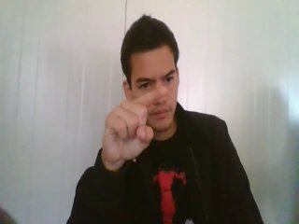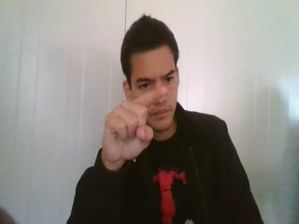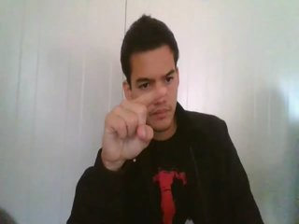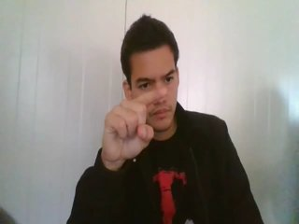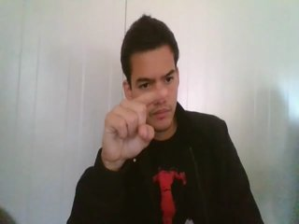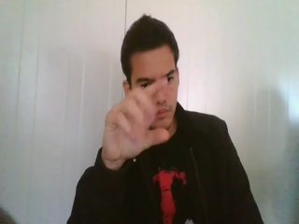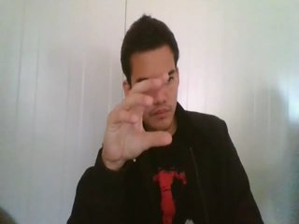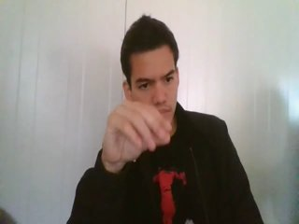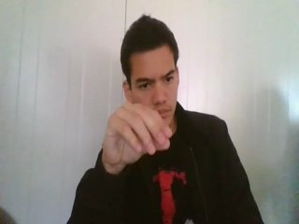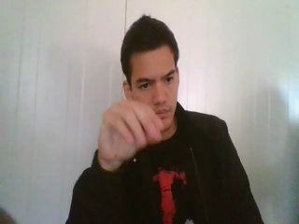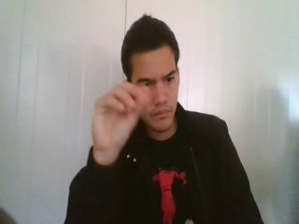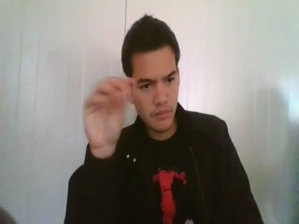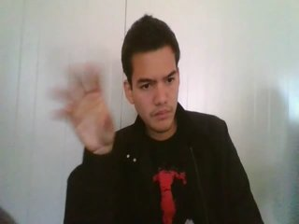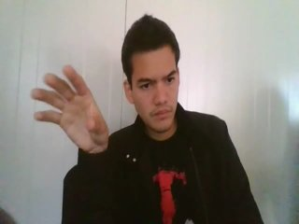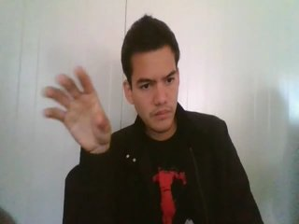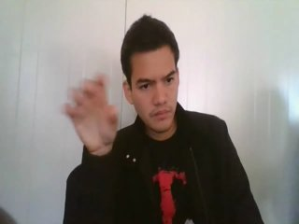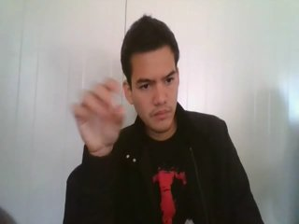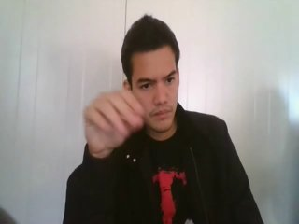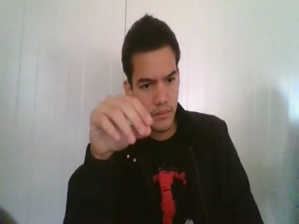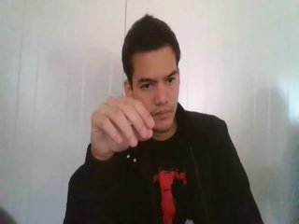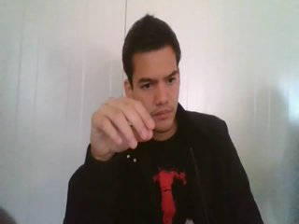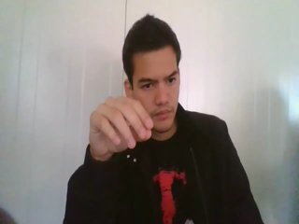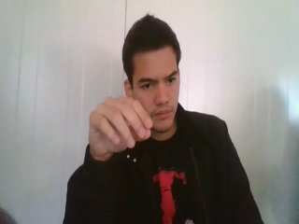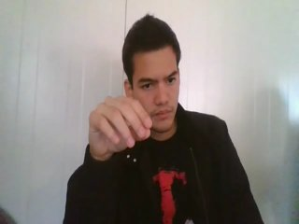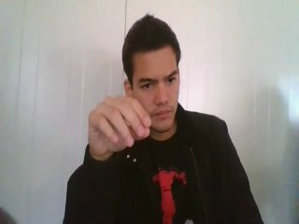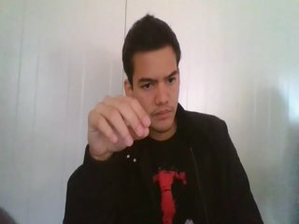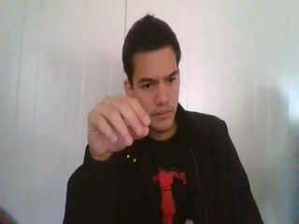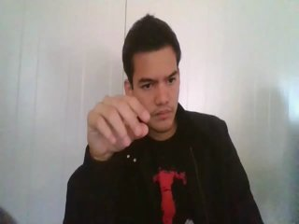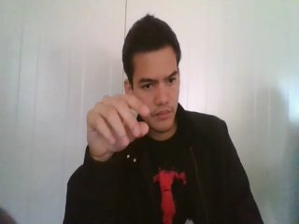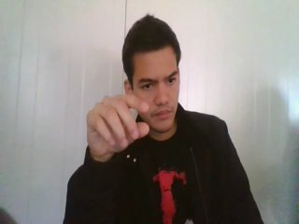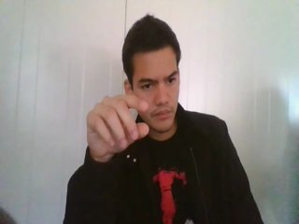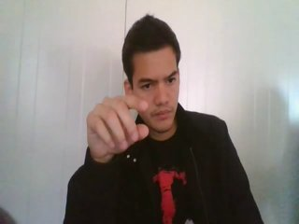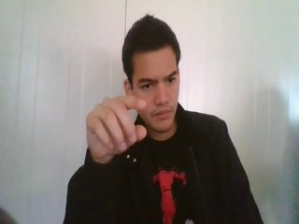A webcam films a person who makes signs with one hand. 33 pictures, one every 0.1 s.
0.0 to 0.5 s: Pointing with one finger.
0.6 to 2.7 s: On the screen the hand sweeps to the left. The name of the sign: Throw right.
2.8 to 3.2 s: Pointing with one finger.
